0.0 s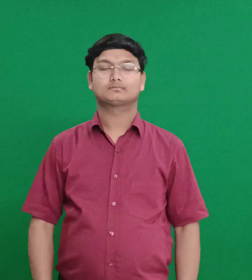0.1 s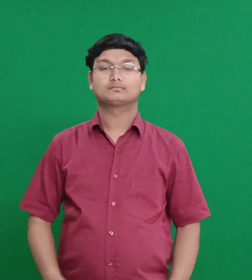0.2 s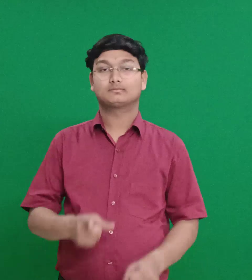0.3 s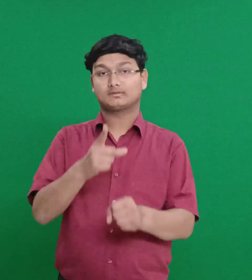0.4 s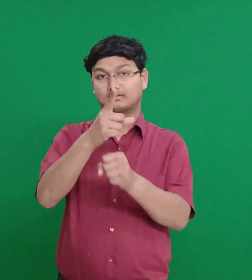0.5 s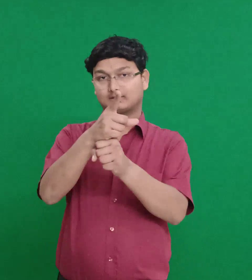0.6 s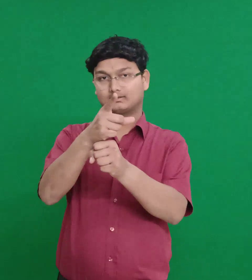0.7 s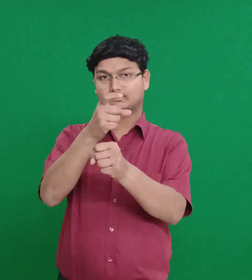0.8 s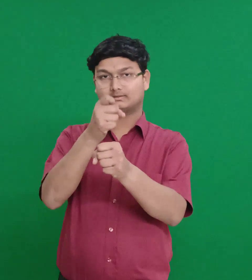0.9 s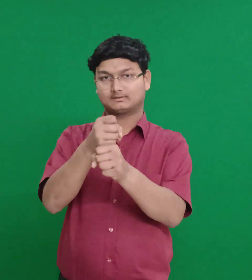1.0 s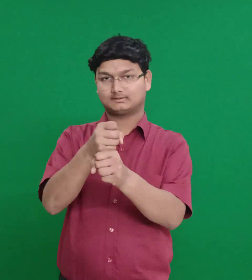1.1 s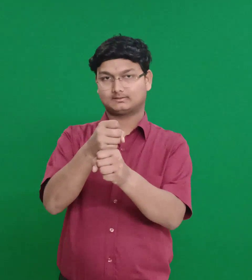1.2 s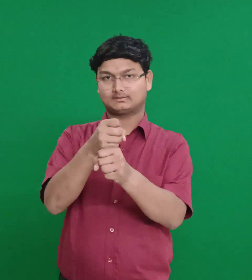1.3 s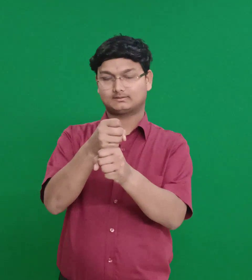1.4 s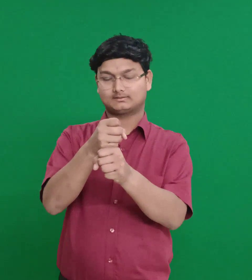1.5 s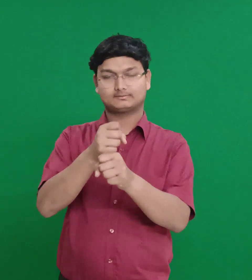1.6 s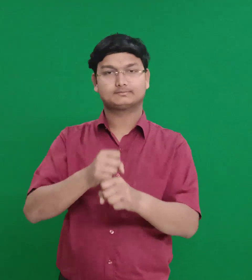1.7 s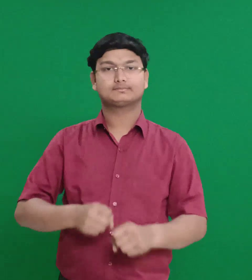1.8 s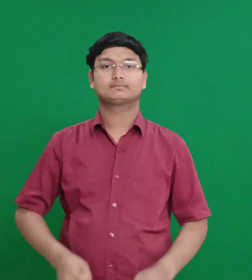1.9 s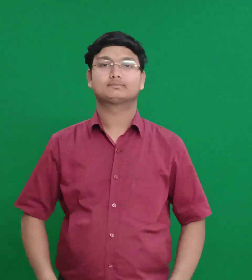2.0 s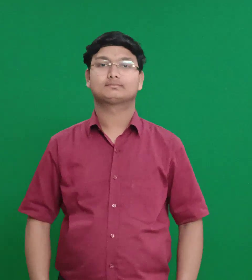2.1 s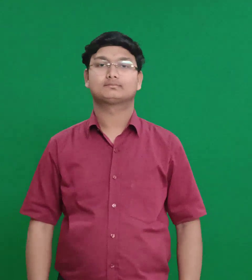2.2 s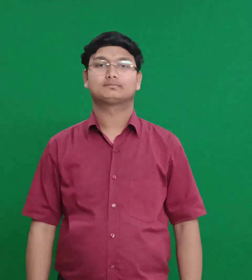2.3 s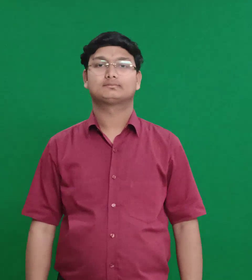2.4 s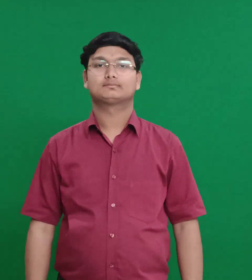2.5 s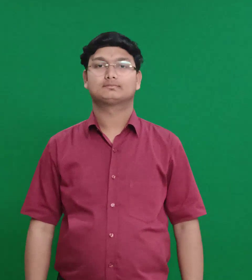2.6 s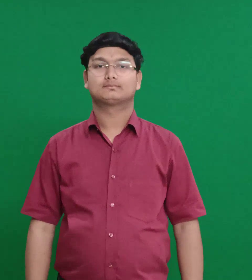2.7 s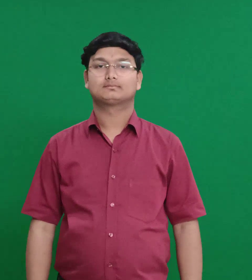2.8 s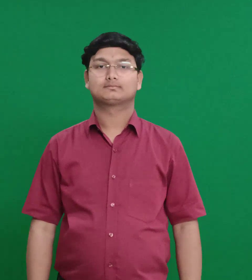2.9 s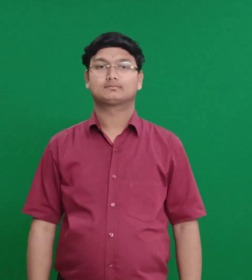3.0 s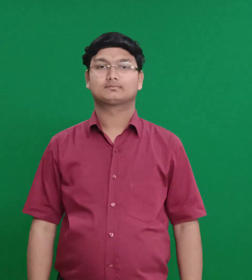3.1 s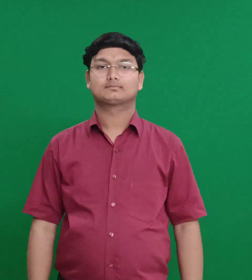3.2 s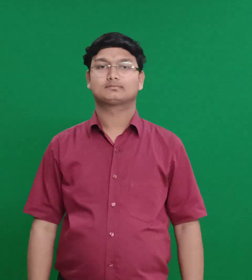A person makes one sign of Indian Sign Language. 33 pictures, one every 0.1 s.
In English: tarshish
